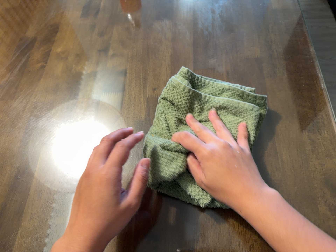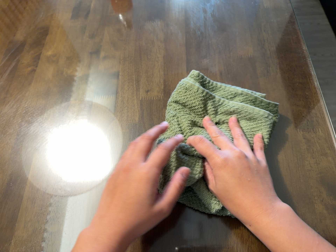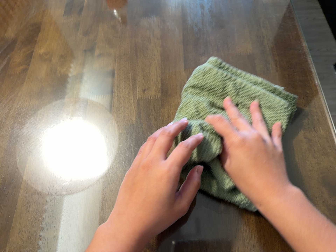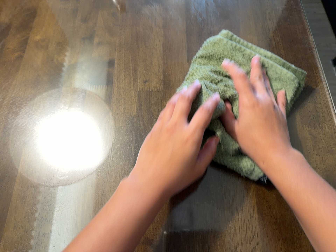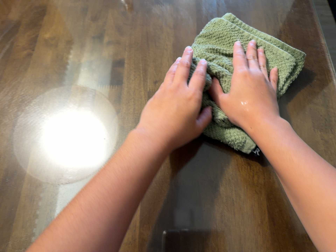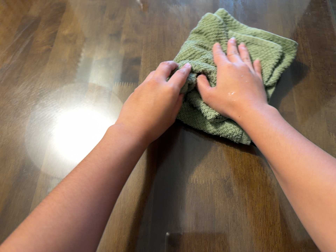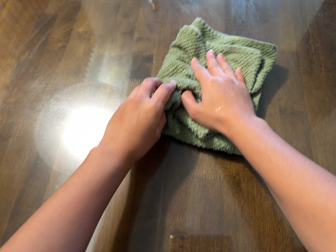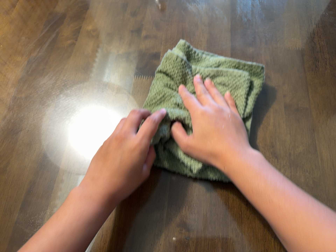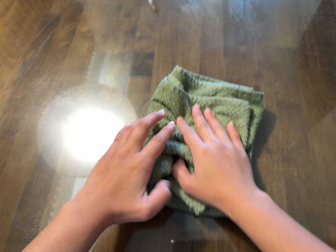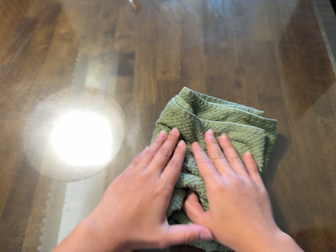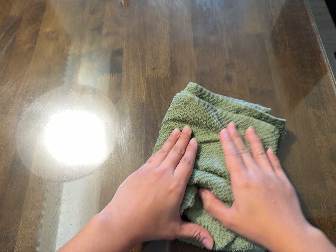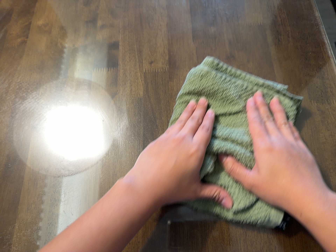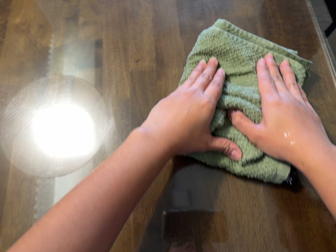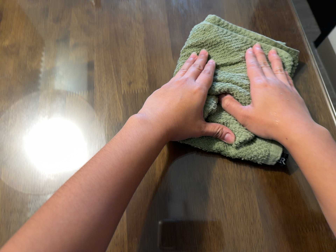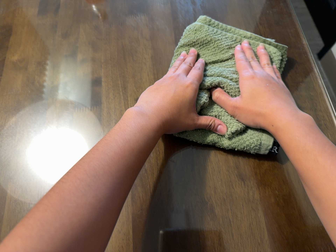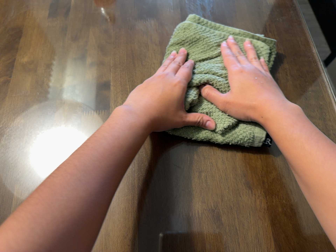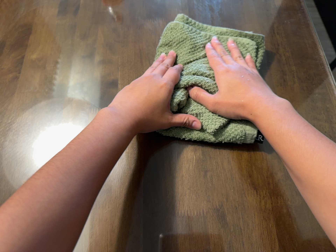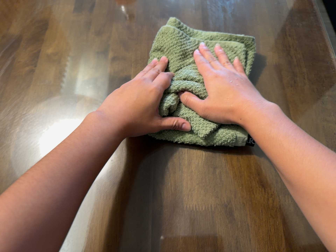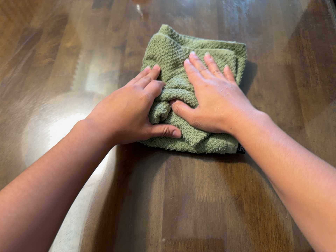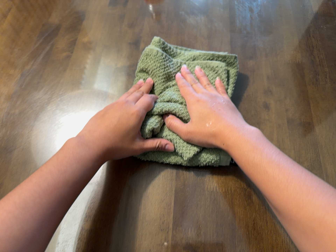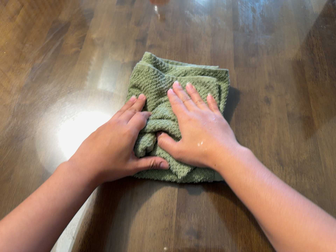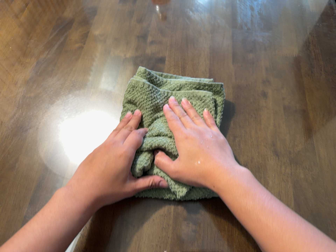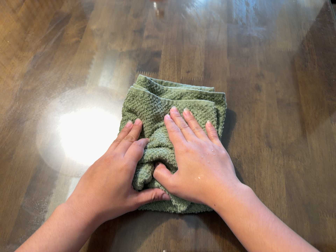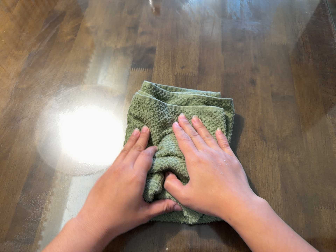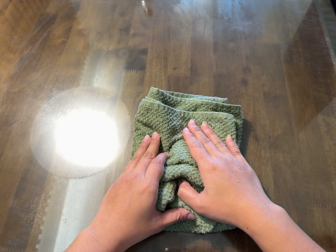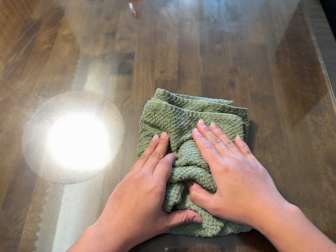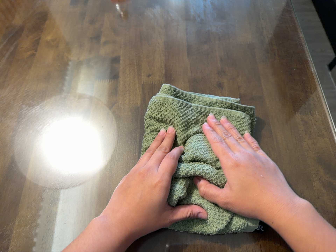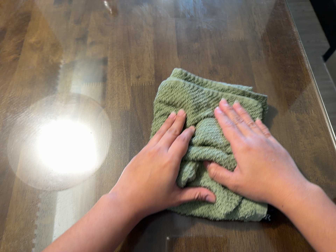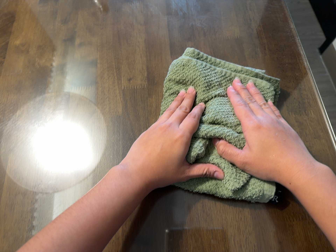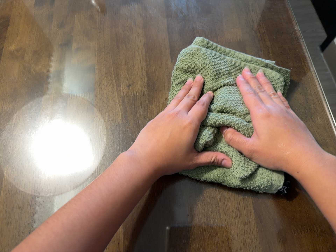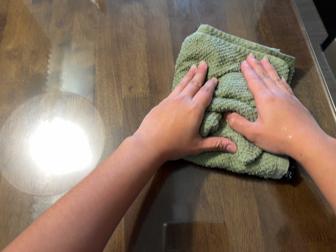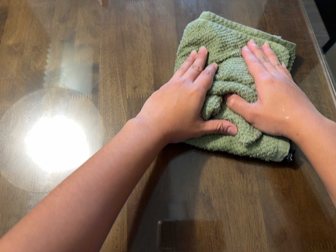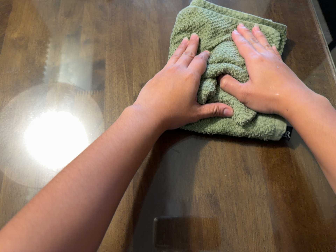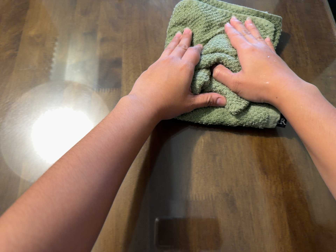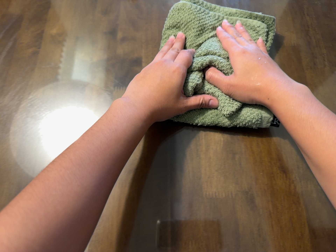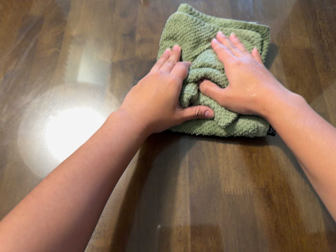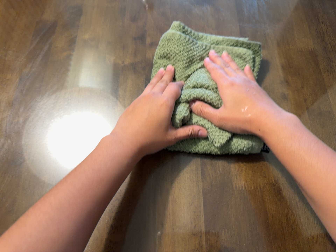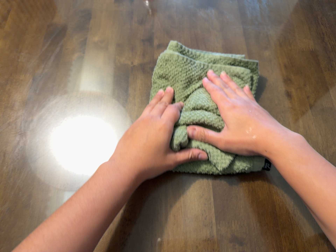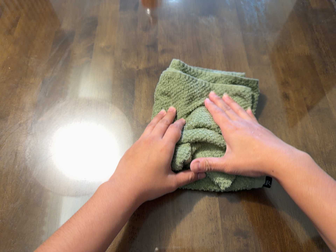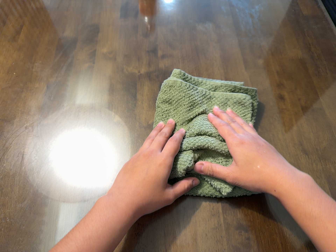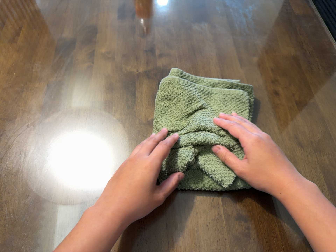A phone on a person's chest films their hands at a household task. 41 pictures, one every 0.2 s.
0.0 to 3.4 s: The camera travels to its left, about 8 cm.
3.4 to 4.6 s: The camera travels toward the bottom of its view and backward, about 10 cm, so close, fixed things drift upward.
4.6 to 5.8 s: The camera travels toward the top of its view and forward, about 10 cm. It rolls about its line of sight by about 10 degrees, and the scene rotates counterclockwise.
5.8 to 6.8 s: The camera travels to its left, about 7 cm, so close, fixed things drift to the right.
6.8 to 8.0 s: The camera travels to its left, backward and toward the bottom of its view, about 14 cm, so close, fixed things drift to the right.
The film runs forward here.
